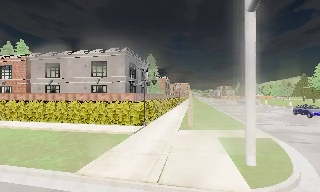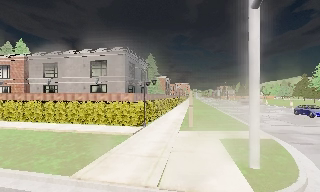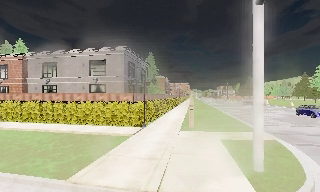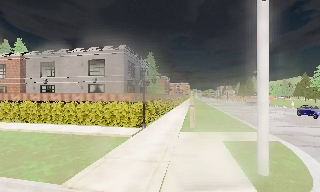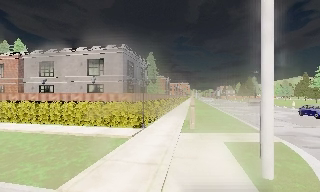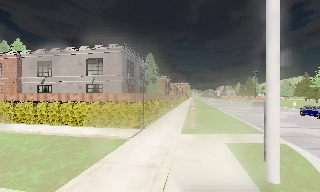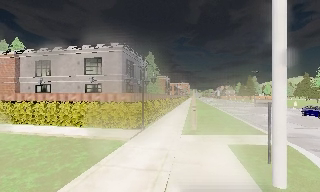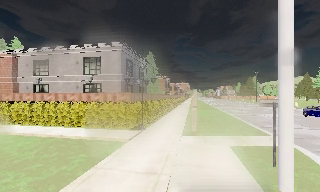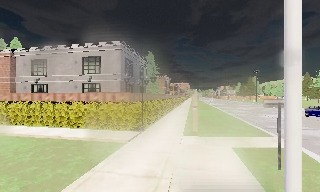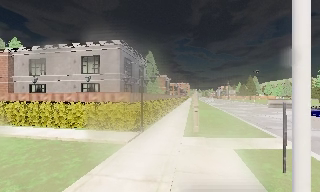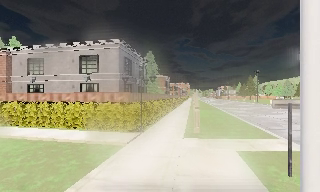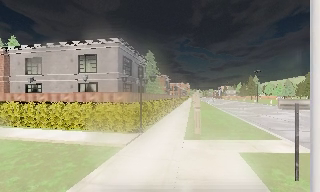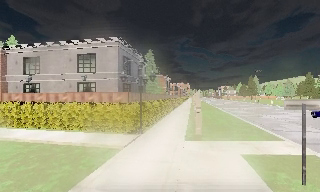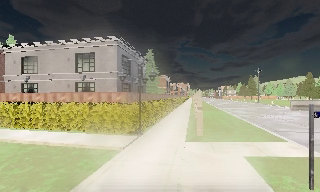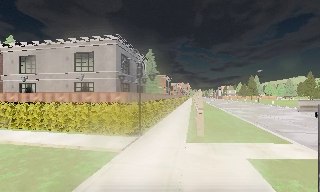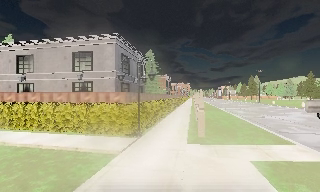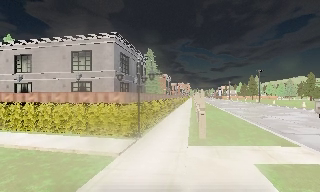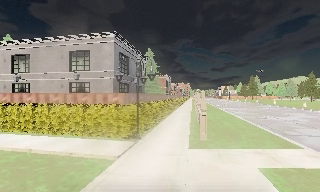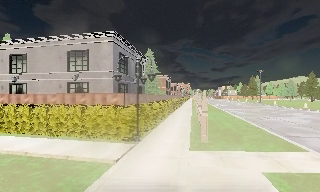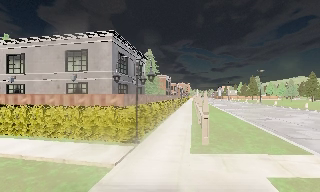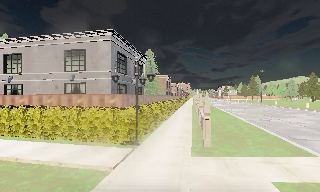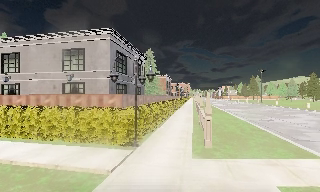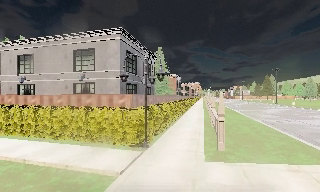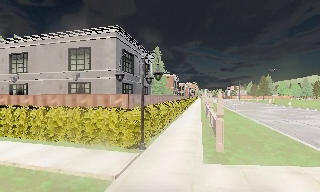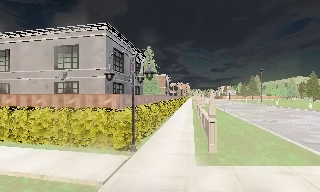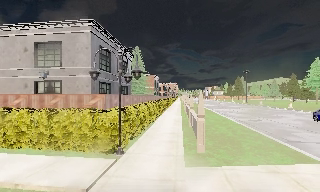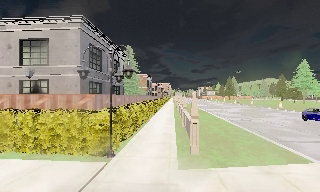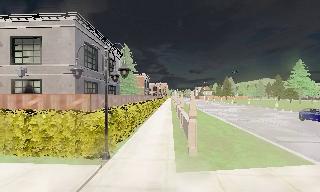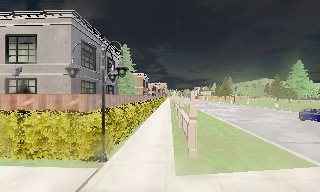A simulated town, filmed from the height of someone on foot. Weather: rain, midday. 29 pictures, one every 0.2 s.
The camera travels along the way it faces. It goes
forward.
0.0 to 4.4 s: The camera travels forward, about 5 m, so what stands in front looms larger.
4.4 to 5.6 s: The camera swings to its right by about 10 degrees, and the scene slides to the left. It travels forward, about 1.5 m, so what stands in front looms larger.
The film runs forward here.
